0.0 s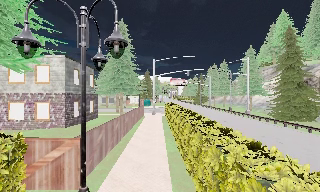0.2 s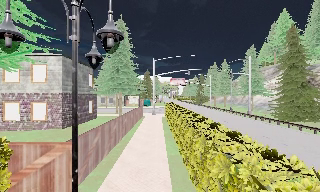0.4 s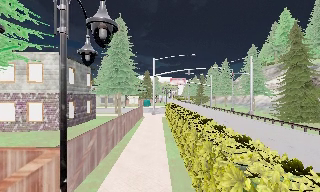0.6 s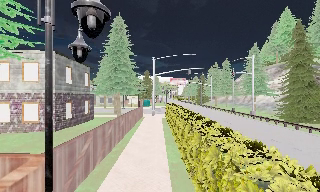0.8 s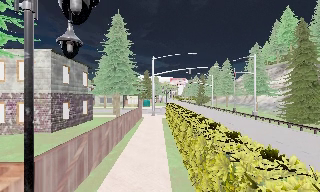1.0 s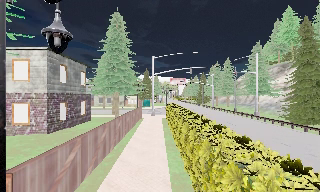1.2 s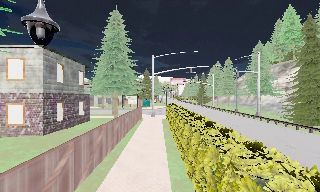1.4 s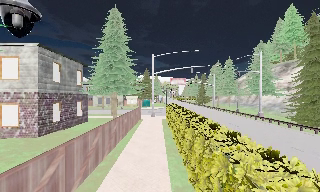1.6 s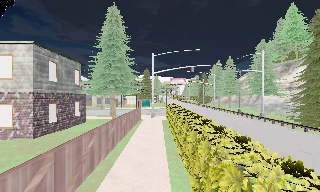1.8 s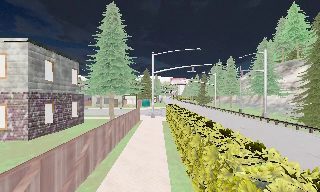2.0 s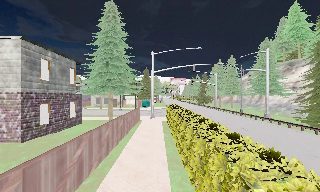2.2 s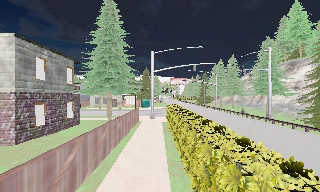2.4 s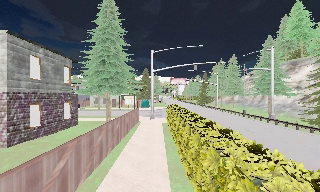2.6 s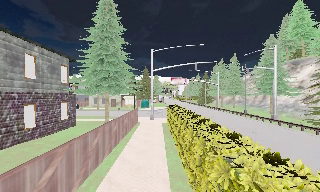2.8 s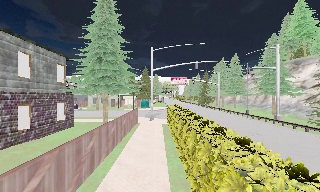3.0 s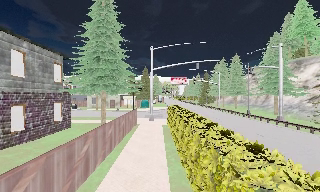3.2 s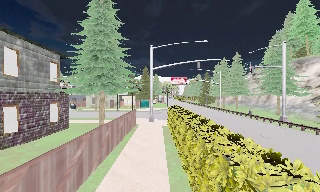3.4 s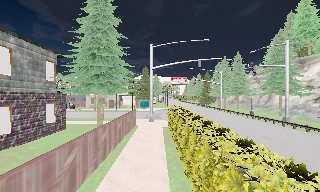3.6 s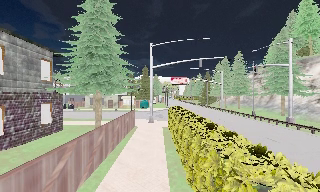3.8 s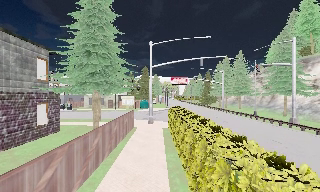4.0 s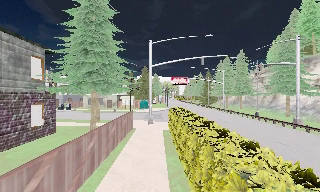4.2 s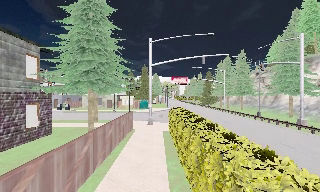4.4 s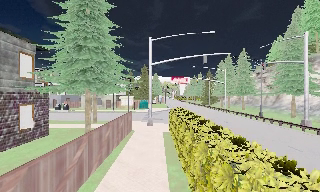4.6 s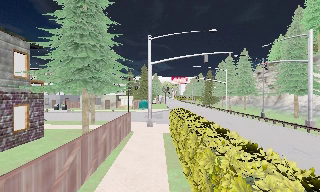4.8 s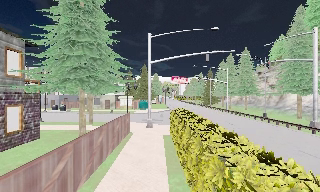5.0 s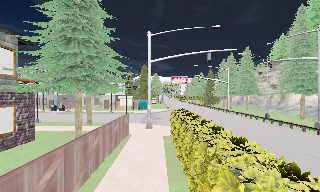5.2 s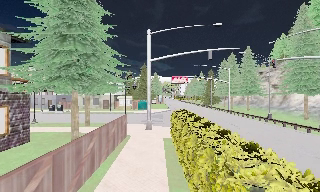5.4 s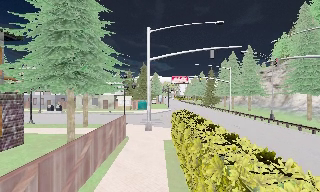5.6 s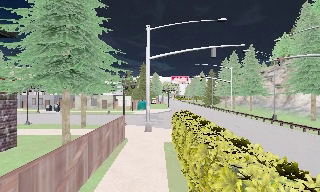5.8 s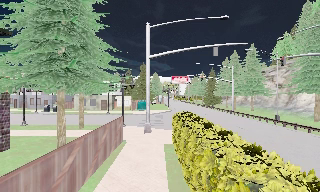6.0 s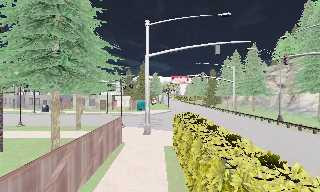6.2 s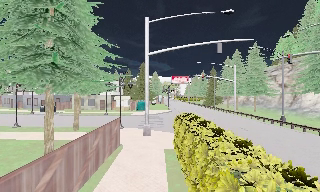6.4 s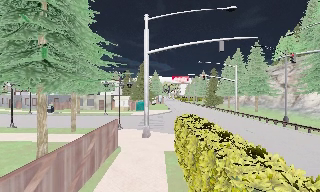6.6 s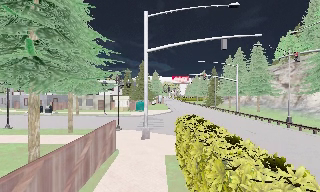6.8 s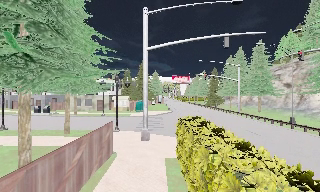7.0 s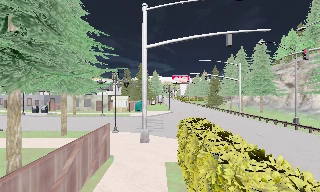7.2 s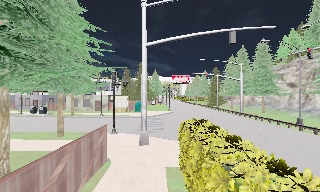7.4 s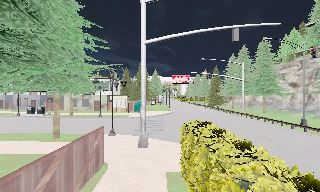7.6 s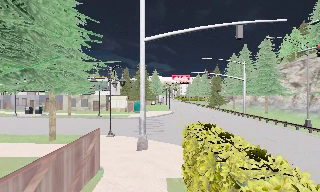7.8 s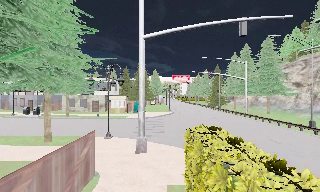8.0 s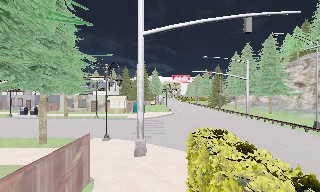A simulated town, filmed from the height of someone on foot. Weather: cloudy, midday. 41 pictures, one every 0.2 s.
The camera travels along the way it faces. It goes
forward.
0.0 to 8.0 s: The camera travels forward, about 16 m, so what stands in front looms larger.
The film runs forward here.
